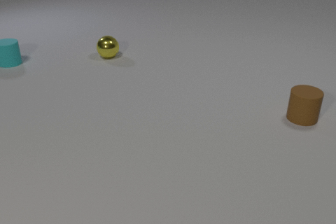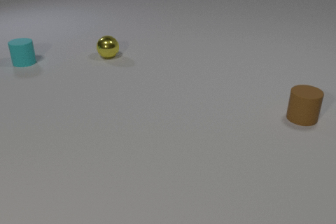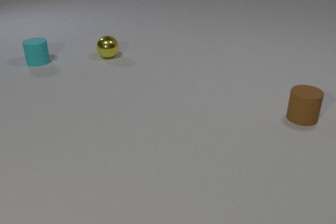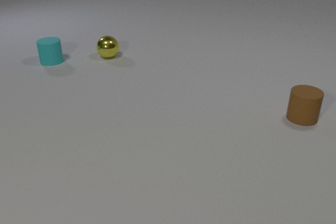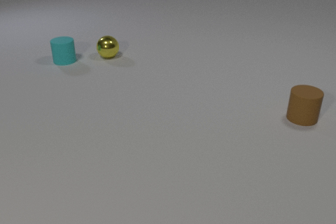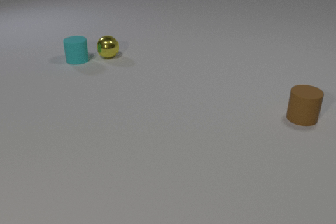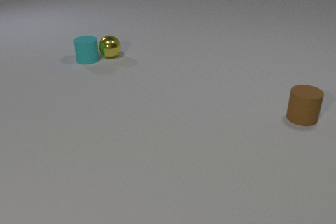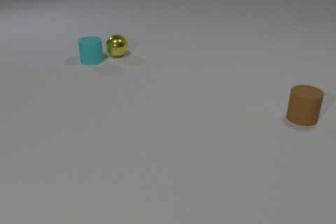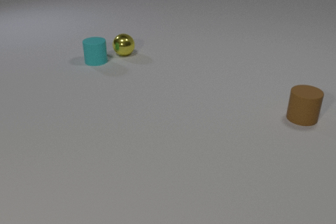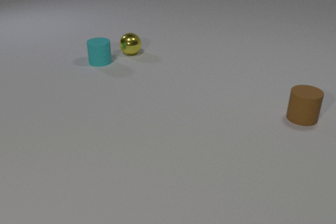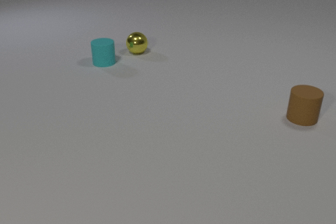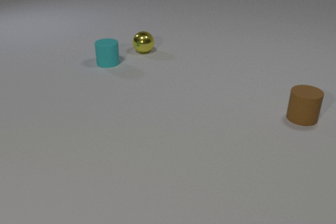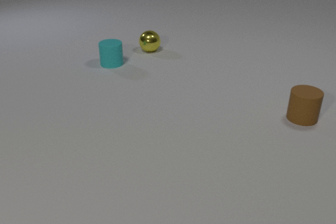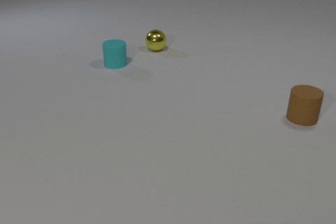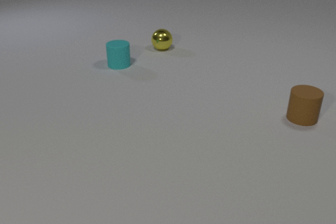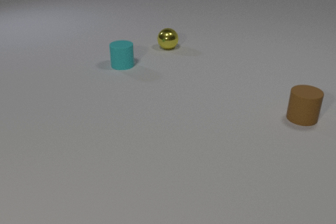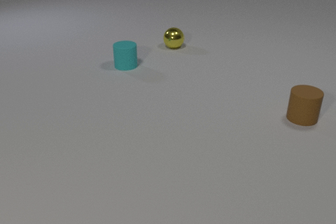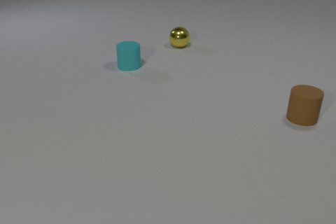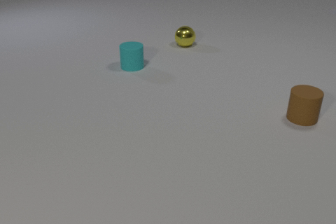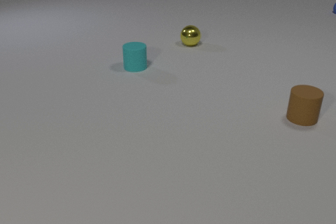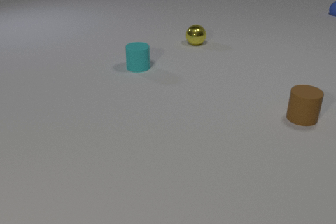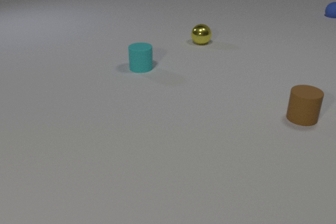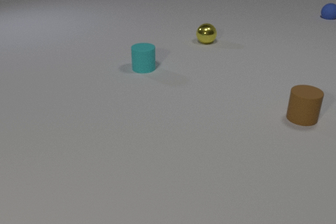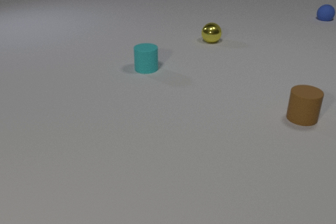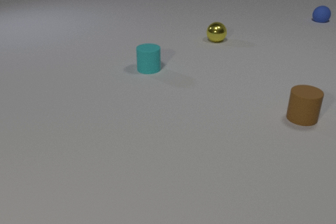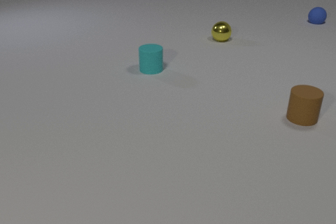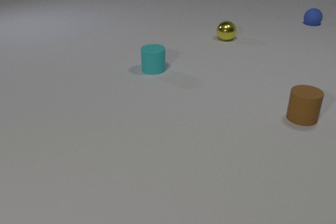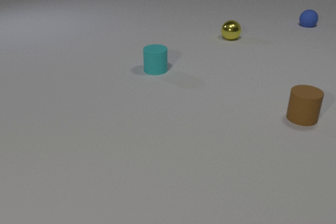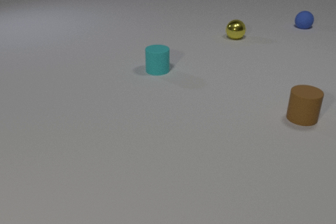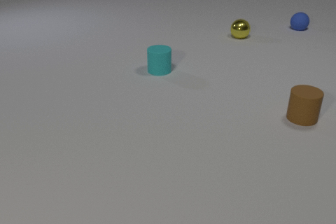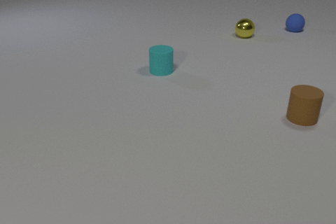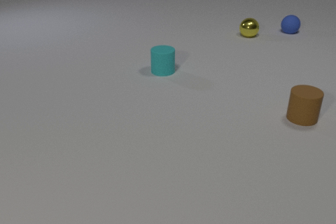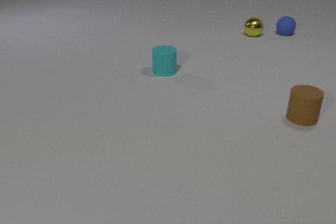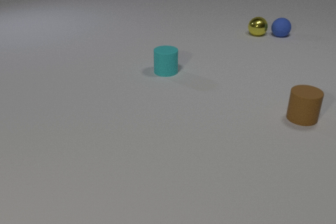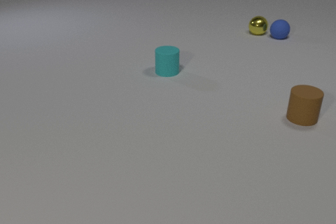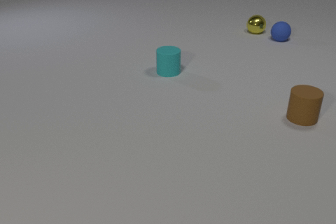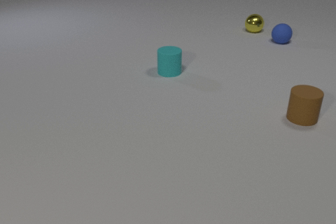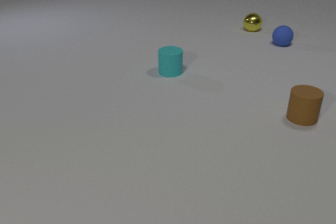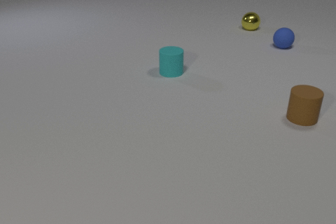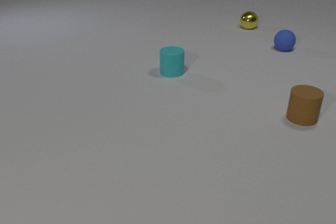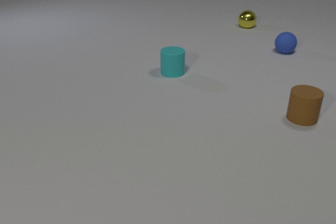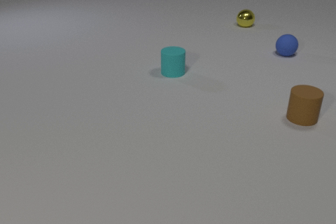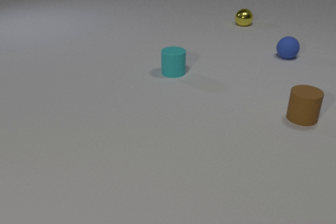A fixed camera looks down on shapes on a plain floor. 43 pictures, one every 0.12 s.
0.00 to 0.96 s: The cyan rubber cylinder slides to the right. The yellow metal sphere rolls to the right. The cyan rubber cylinder and the yellow metal sphere collide.
0.96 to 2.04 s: The cyan rubber cylinder slides to the right and toward the camera. The yellow metal sphere rolls to the right.
2.04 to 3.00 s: The cyan rubber cylinder slides to the right and toward the camera. The yellow metal sphere rolls to the right and away from the camera. The blue rubber sphere comes in at the right edge, rolls toward the camera and to the left.
3.00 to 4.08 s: The cyan rubber cylinder slides to the right. The yellow metal sphere rolls to the right and away from the camera. The blue rubber sphere rolls toward the camera and to the left. The yellow metal sphere and the blue rubber sphere collide.
4.08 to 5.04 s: The cyan rubber cylinder slides to the right. The yellow metal sphere rolls away from the camera and to the left. The blue rubber sphere rolls toward the camera.
Are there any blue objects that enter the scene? yes.
What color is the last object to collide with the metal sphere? blue.
How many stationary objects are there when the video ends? 1.
